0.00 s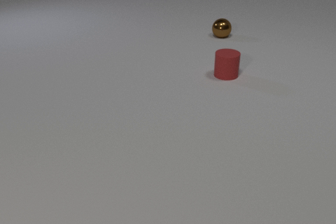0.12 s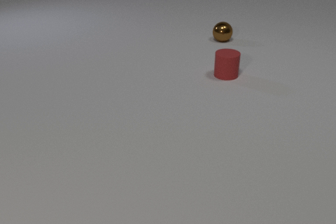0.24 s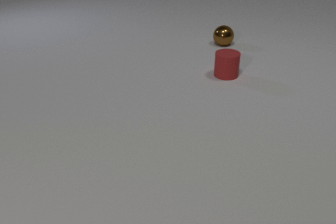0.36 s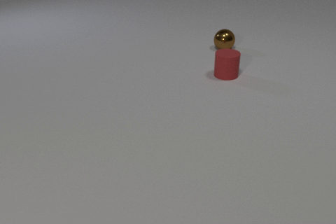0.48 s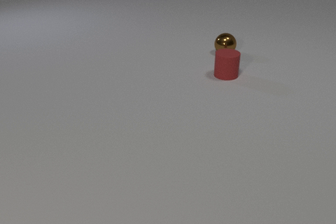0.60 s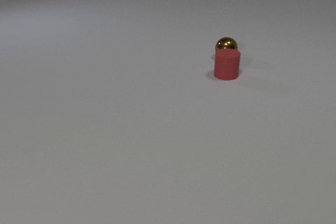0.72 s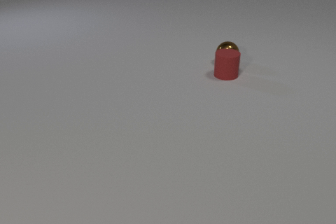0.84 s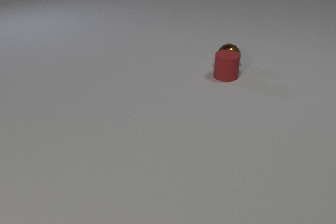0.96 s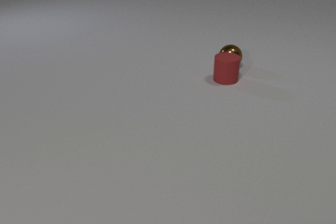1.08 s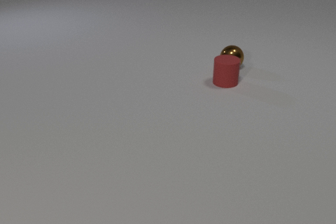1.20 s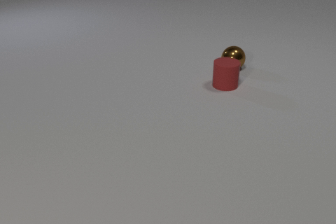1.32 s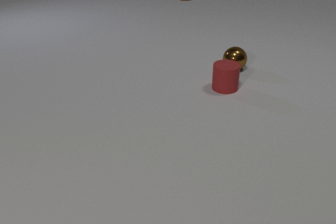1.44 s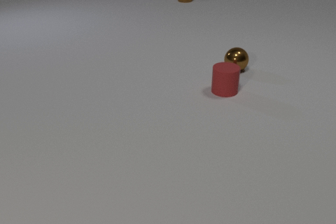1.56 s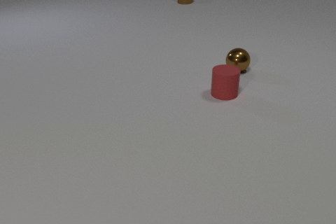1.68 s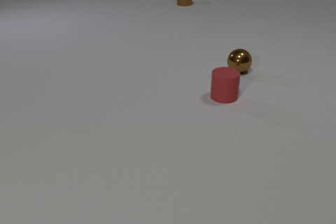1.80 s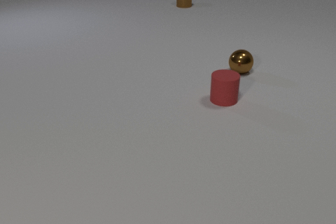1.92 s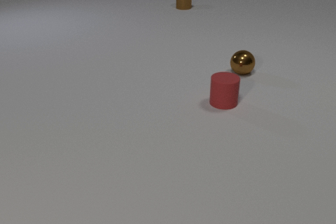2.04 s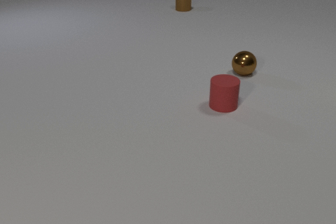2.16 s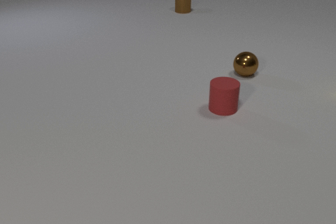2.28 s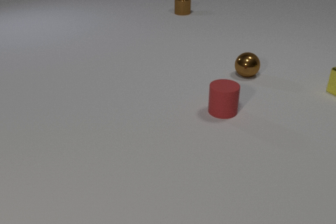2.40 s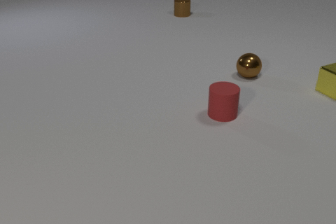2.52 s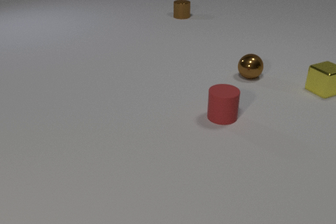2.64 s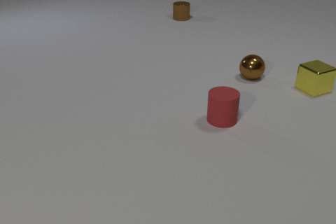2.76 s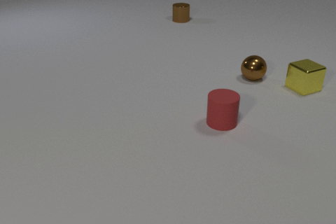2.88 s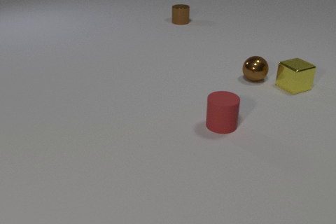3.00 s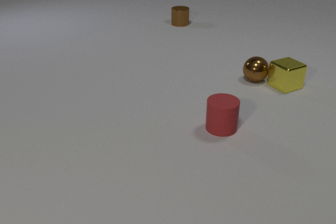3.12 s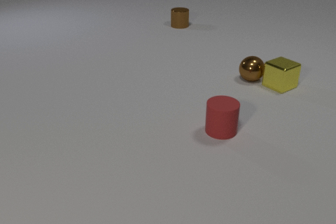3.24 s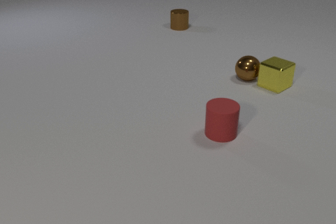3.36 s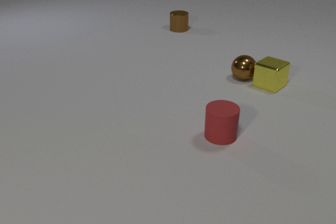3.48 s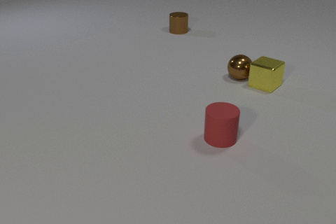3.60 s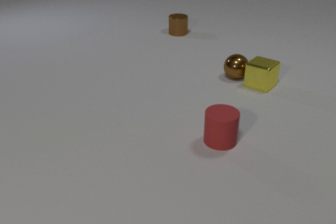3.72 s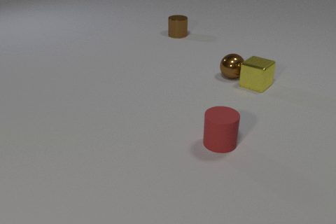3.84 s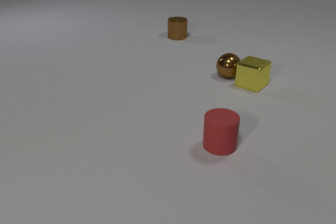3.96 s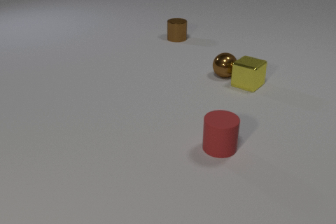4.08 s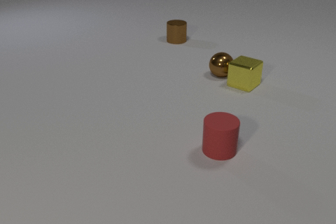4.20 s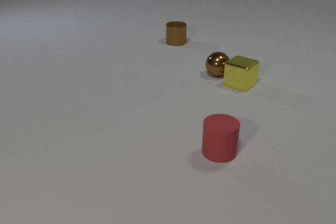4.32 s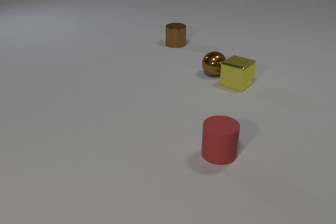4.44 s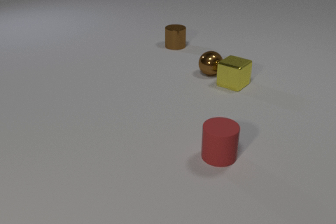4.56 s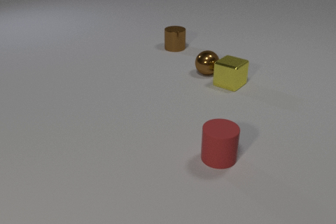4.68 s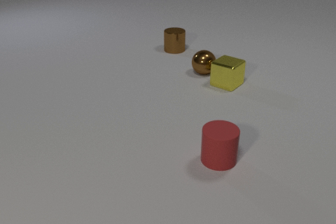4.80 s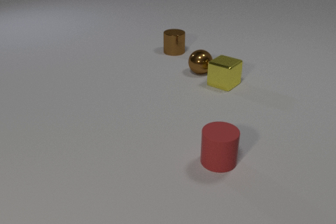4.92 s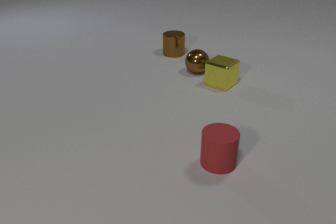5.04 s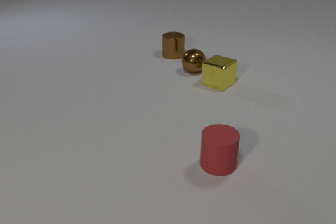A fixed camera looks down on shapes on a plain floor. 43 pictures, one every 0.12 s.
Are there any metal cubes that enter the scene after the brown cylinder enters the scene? yes.
How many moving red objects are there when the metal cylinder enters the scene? 1.
What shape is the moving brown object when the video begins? sphere.
0.00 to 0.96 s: The brown metal sphere rolls toward the camera. The red rubber cylinder slides toward the camera. The brown metal sphere and the red rubber cylinder collide.
0.96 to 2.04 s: The brown metal sphere rolls toward the camera and to the right. The red rubber cylinder slides toward the camera. The brown metal cylinder comes in at the top edge, slides toward the camera.
2.04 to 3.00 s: The brown metal sphere rolls toward the camera and to the right. The red rubber cylinder slides toward the camera. The yellow metal cube comes in at the right edge, slides to the left. The brown metal cylinder slides toward the camera. The brown metal sphere and the yellow metal cube collide.
3.00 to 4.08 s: The brown metal sphere rolls to the left. The red rubber cylinder slides toward the camera. The yellow metal cube slides to the left, spins counterclockwise seen from above by about 30 degrees, its near face sliding to the right. The brown metal cylinder slides toward the camera.
4.08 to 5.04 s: The brown metal sphere rolls to the left. The red rubber cylinder slides toward the camera. The yellow metal cube slides to the left. The brown metal cylinder slides toward the camera.
